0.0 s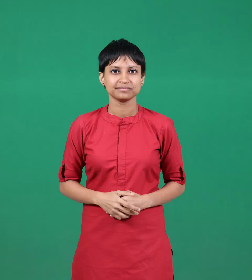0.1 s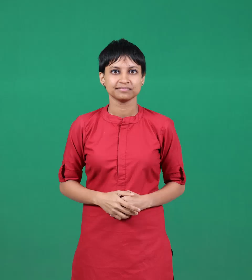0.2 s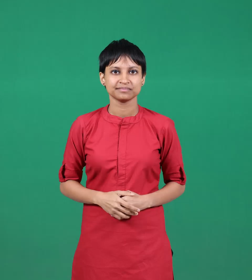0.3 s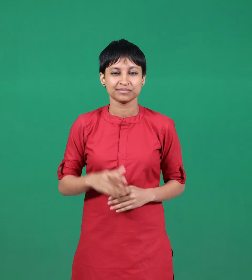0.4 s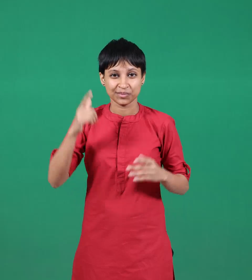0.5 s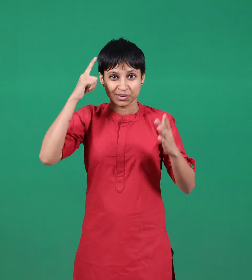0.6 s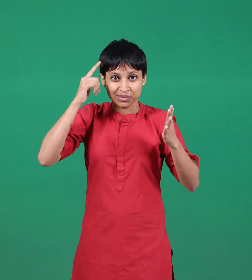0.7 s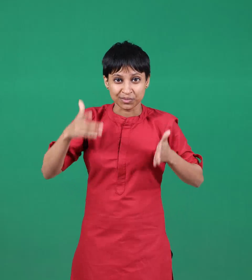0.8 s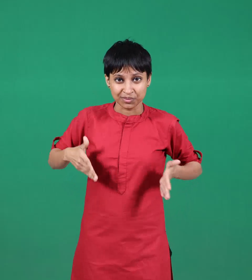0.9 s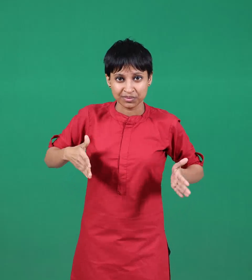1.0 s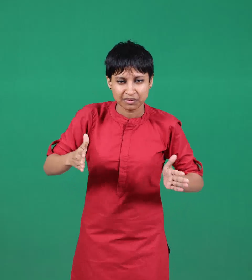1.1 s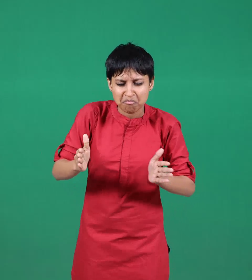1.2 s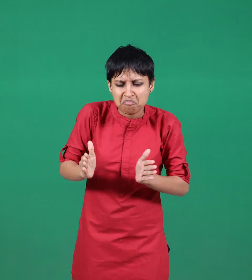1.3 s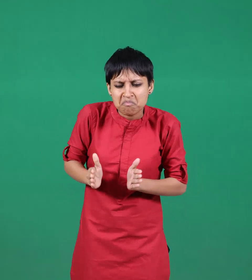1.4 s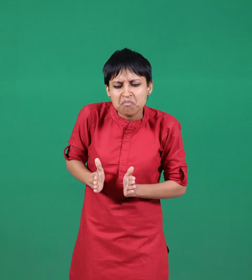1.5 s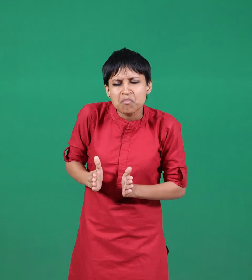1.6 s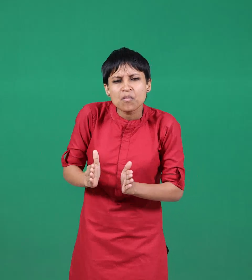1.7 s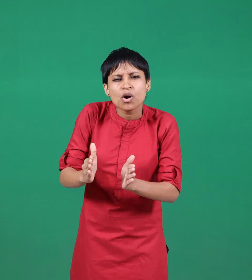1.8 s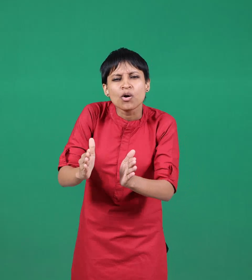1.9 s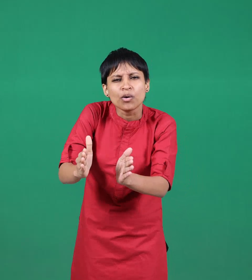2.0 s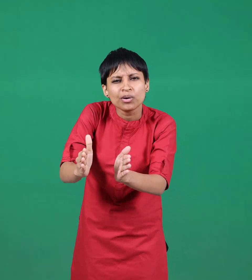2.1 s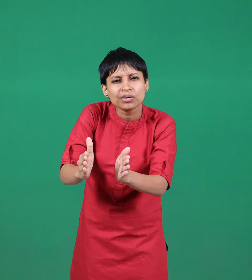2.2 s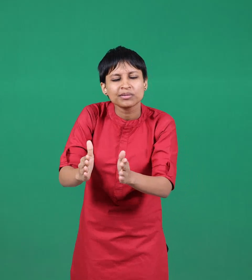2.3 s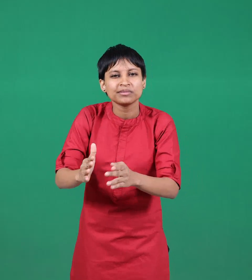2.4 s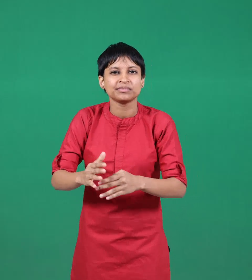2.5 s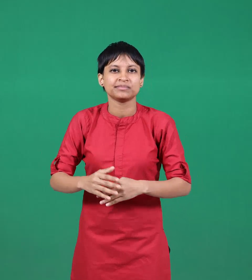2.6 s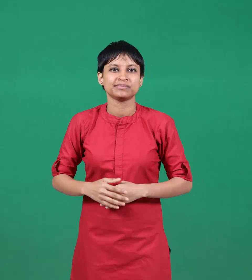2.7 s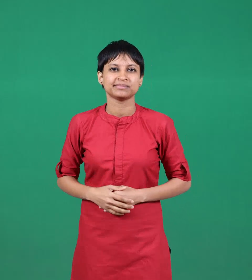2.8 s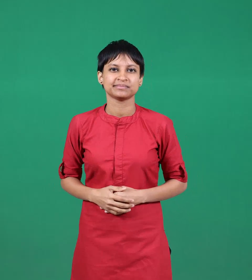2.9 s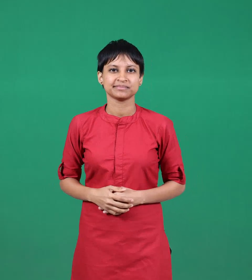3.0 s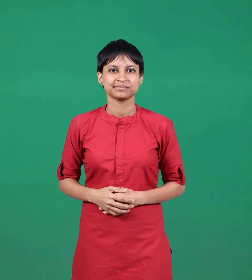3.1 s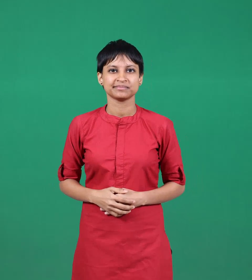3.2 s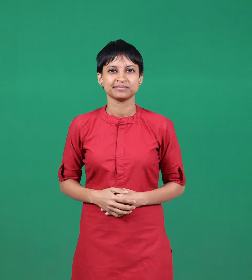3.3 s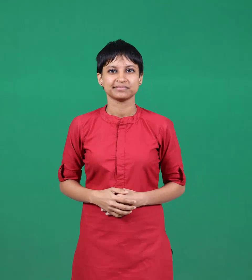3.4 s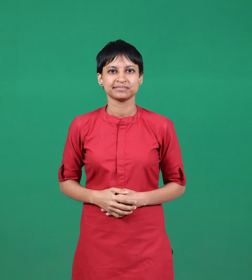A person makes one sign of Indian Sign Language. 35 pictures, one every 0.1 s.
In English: path
